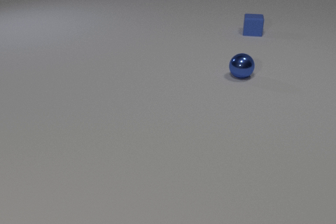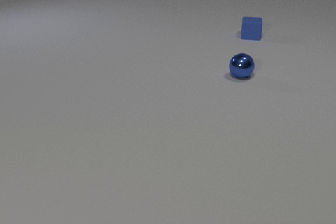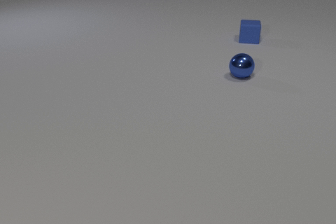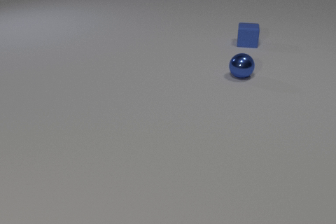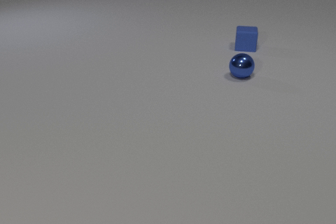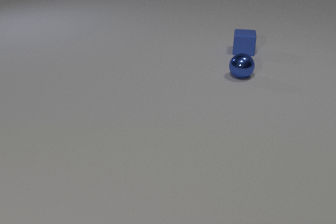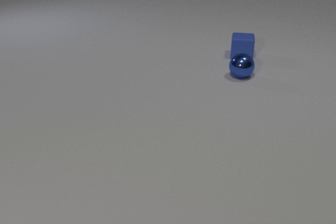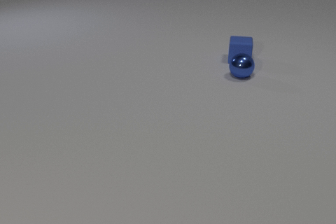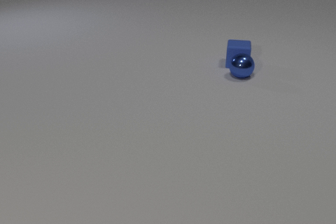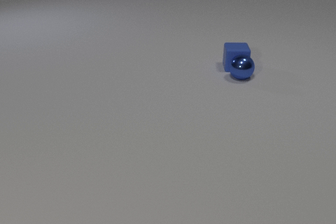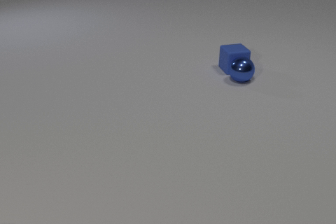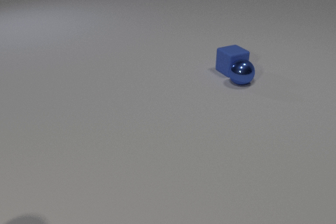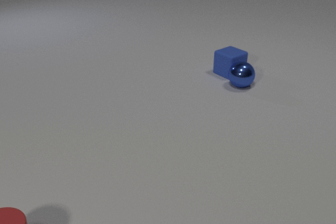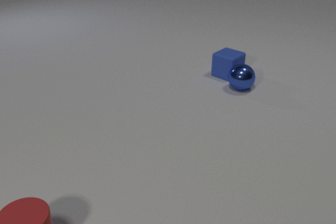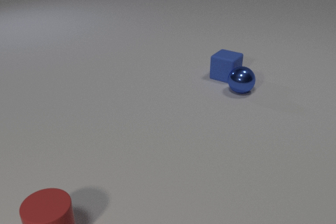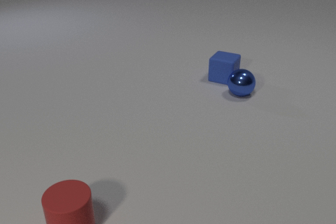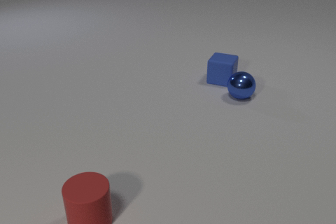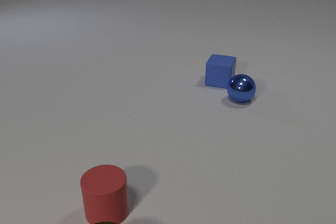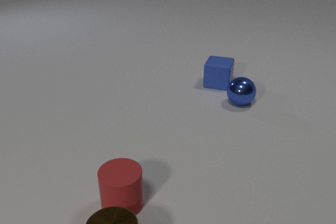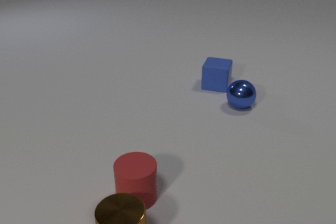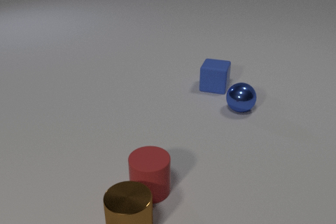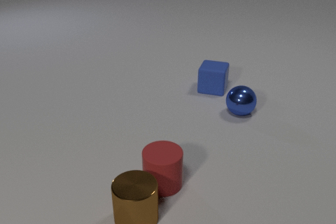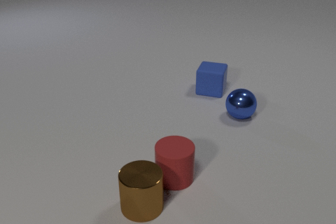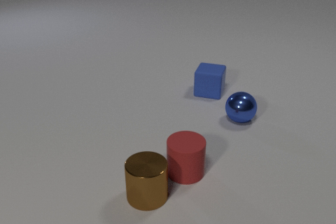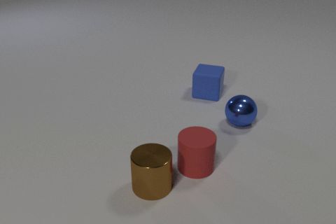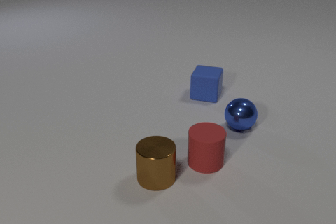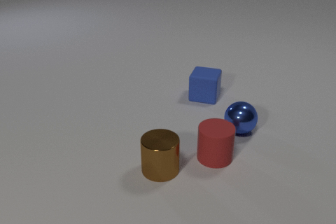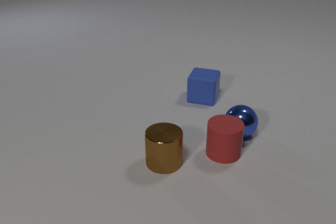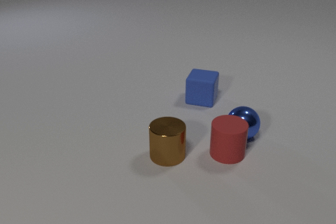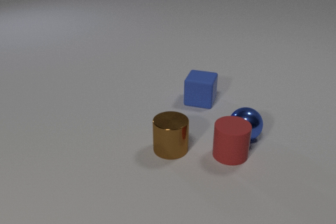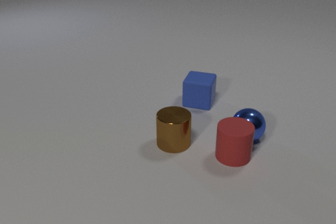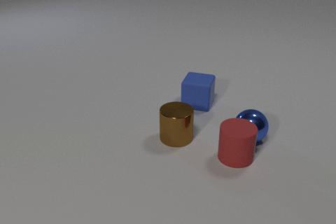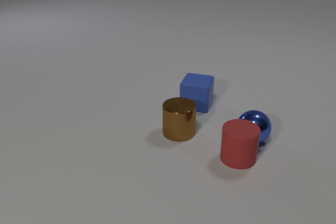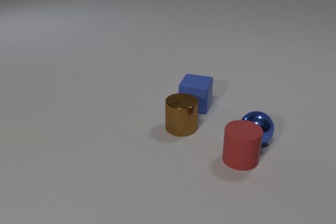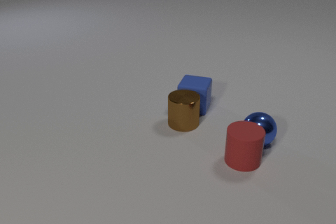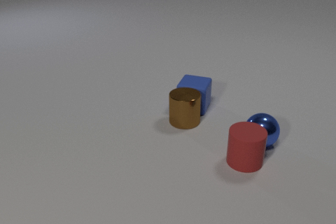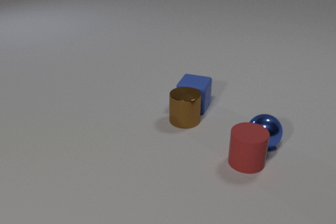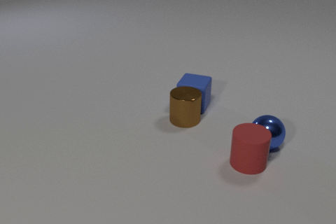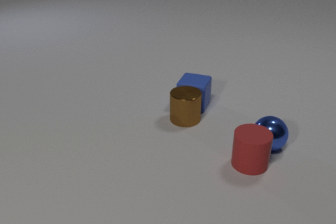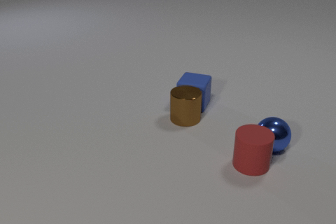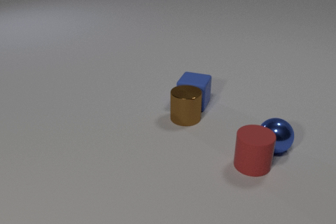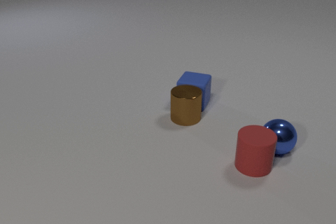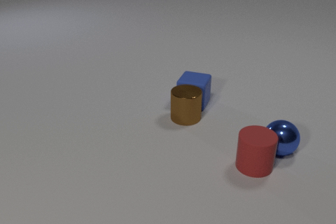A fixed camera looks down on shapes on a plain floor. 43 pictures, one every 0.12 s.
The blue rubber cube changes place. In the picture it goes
toward the camera.
The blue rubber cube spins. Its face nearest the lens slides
to the right.
0.00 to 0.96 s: The blue rubber cube slides toward the camera.
0.96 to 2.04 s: The blue rubber cube slides toward the camera, spins counterclockwise seen from above by about 75 degrees, its near face sliding to the right. The blue metal sphere rolls toward the camera. The red rubber cylinder comes in at the bottom edge, slides to the right. The blue rubber cube and the blue metal sphere collide.
2.04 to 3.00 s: The blue rubber cube slides toward the camera and to the left. The blue metal sphere rolls toward the camera. The brown metal cylinder slides away from the camera. The red rubber cylinder slides to the right and away from the camera.
3.00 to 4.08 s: The blue rubber cube slides toward the camera and to the left. The blue metal sphere rolls toward the camera and to the right. The brown metal cylinder slides away from the camera. The red rubber cylinder slides to the right. The blue metal sphere and the red rubber cylinder collide.
4.08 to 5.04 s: The blue rubber cube slides away from the camera. The blue metal sphere rolls to the right and toward the camera. The brown metal cylinder slides away from the camera. The red rubber cylinder slides to the right. The blue rubber cube and the brown metal cylinder collide.
What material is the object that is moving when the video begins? rubber.
How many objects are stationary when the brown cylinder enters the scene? 0.
Are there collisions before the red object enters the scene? yes.
